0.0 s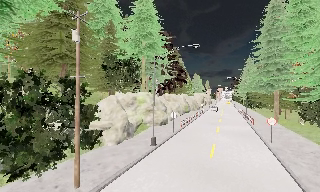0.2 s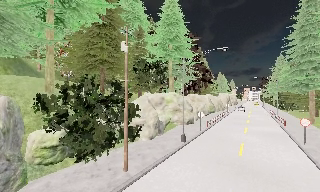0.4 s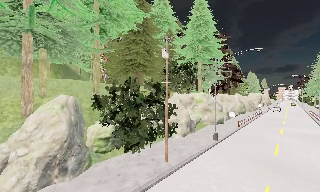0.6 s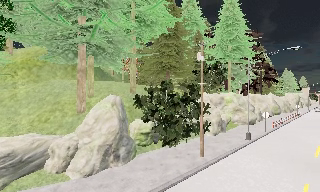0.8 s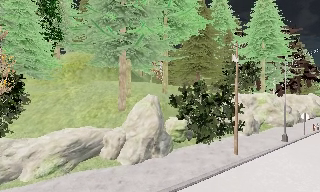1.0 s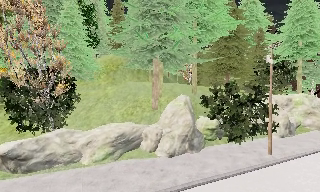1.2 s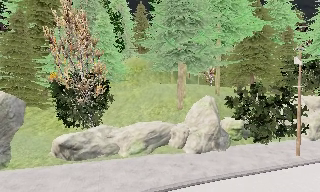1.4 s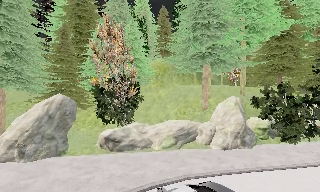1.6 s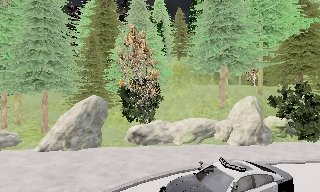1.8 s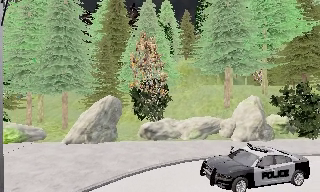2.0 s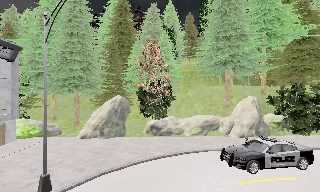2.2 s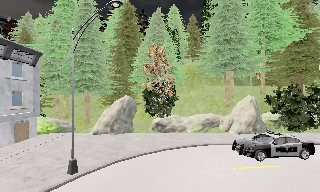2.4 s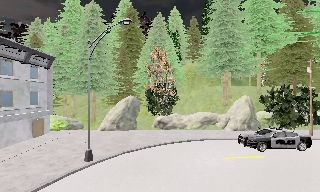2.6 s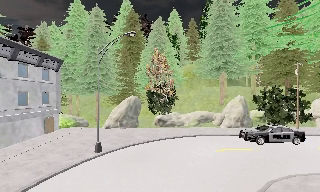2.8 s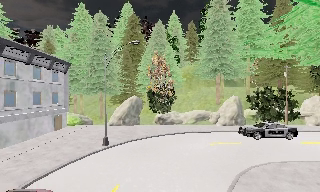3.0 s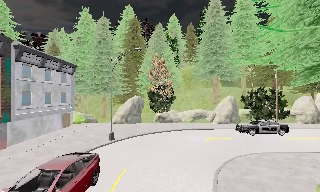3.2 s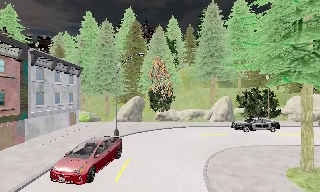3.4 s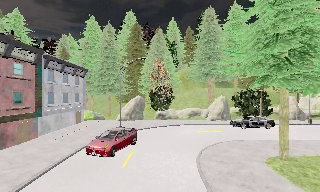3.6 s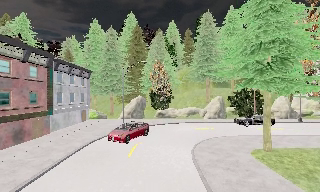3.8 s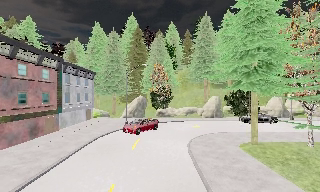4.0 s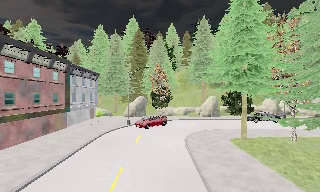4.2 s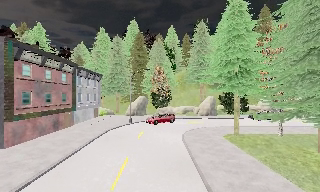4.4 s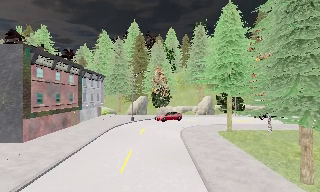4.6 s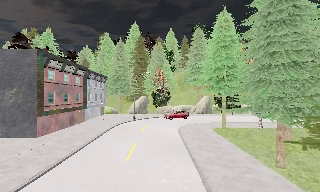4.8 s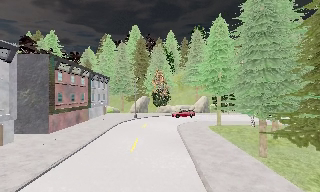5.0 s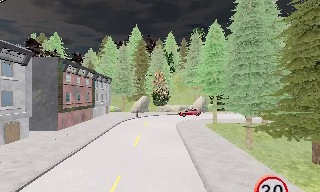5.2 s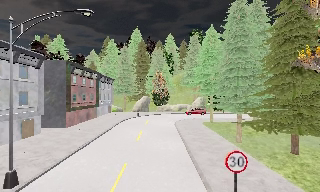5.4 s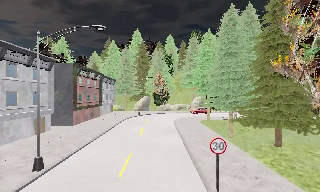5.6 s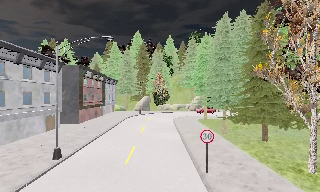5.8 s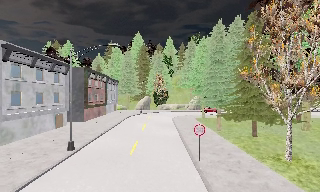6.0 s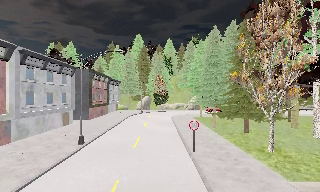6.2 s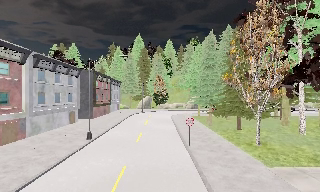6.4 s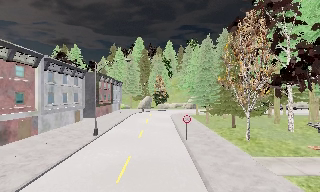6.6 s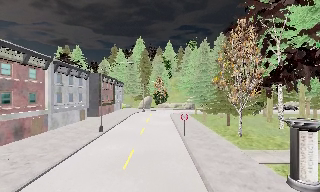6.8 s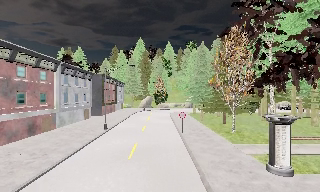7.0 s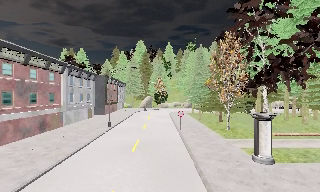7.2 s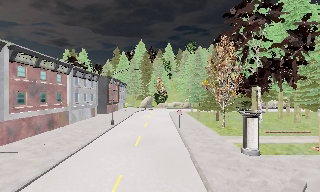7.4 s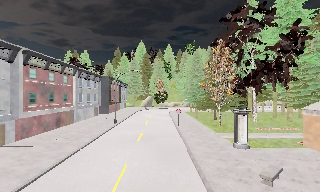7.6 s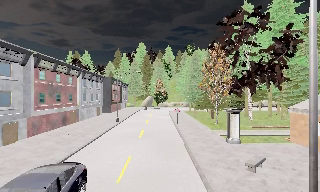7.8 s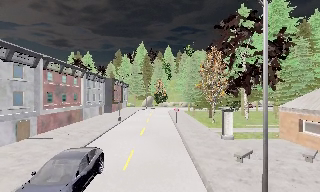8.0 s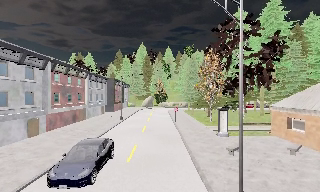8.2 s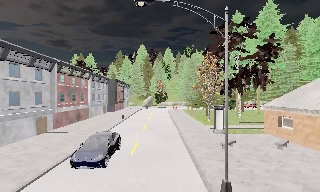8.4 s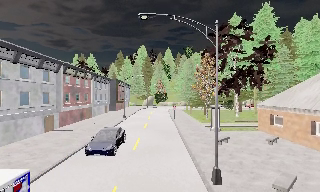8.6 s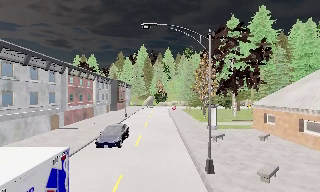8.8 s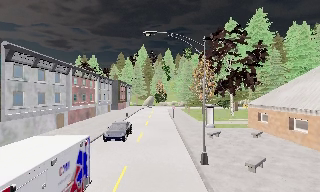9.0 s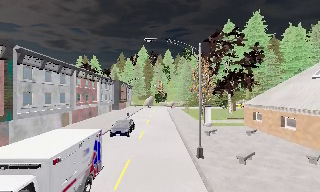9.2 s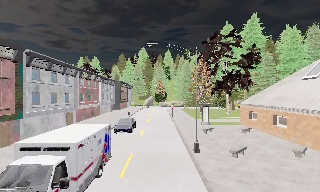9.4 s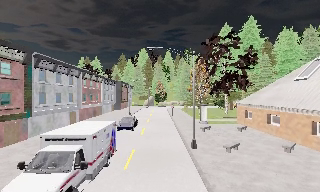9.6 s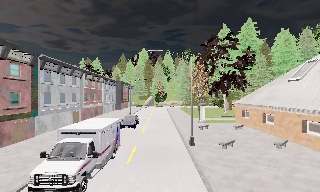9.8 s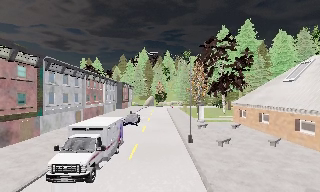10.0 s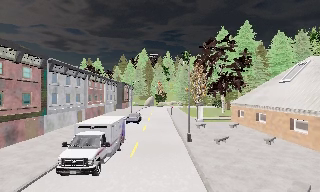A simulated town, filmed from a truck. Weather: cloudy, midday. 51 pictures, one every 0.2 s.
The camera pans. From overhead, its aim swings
counterclockwise.
The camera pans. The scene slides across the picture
to the right.
0.0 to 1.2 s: The scene slides to the right, as the camera pans about 50 degrees to its left. It travels backward and to its left, about 8 m.
1.2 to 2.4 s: The scene slides to the right, as the camera pans about 20 degrees to its left. It travels backward, about 9 m, so what stands in front gets smaller.
2.4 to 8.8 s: The camera travels backward, about 45 m, so what stands in front gets smaller.
8.8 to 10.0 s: The camera travels backward, about 5 m, so what stands in front gets smaller. It loses speed.
The film runs backward here.
